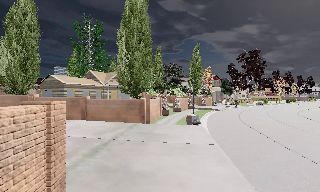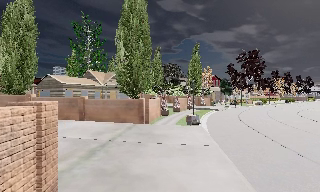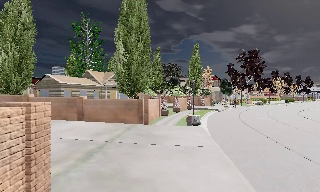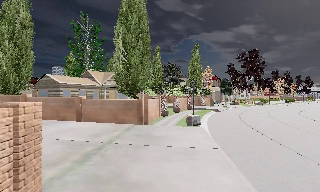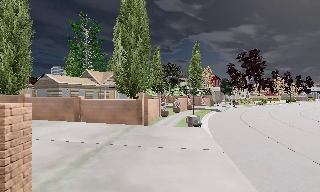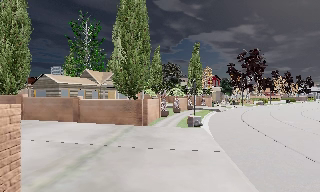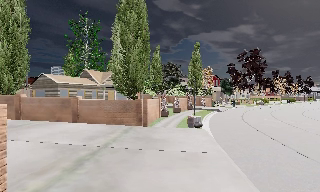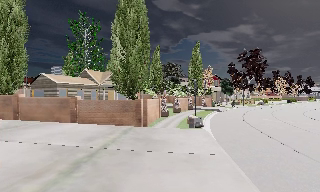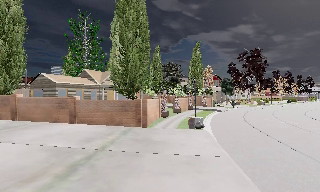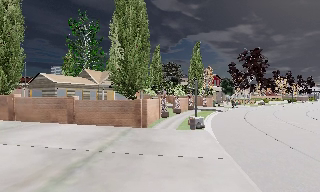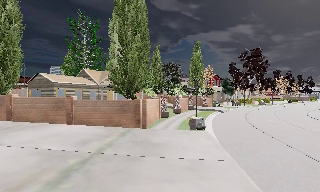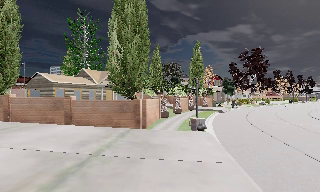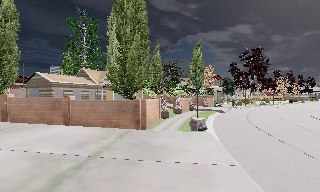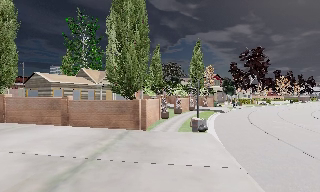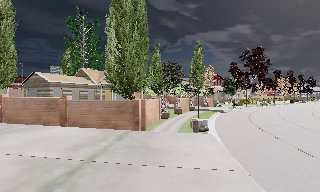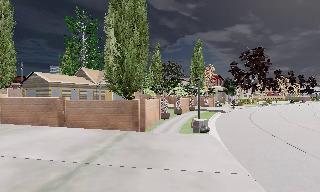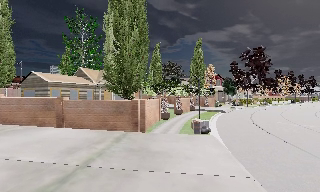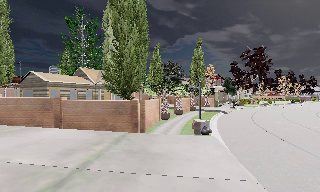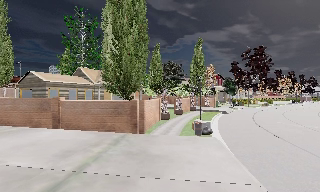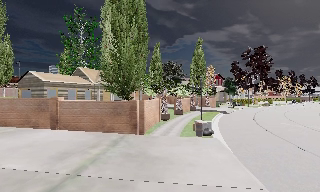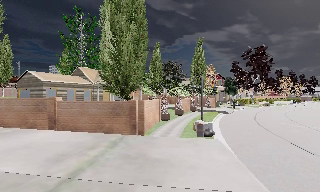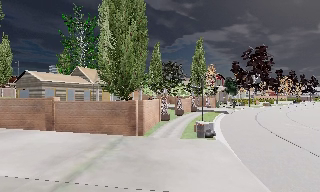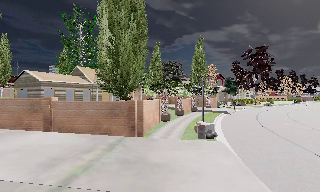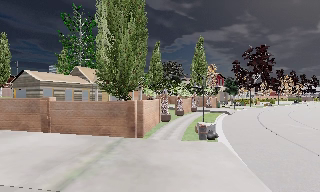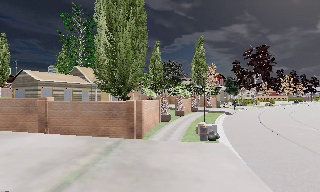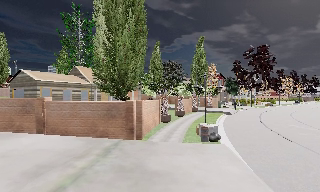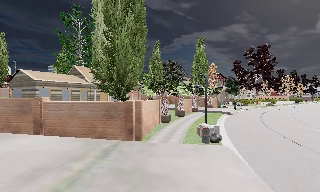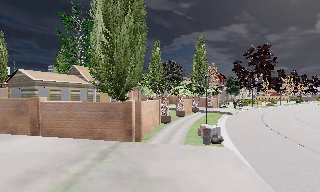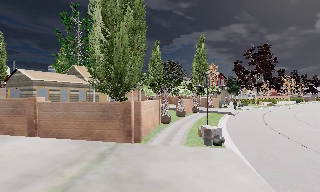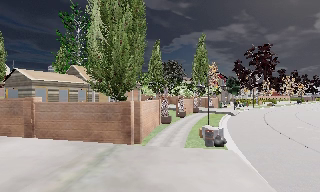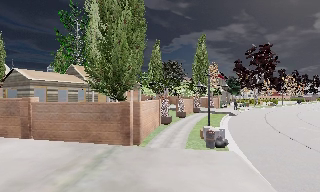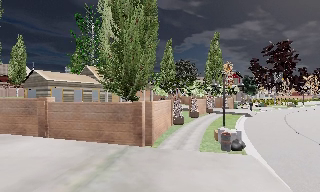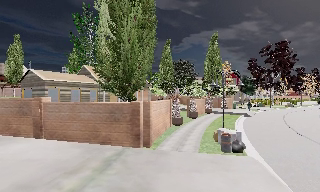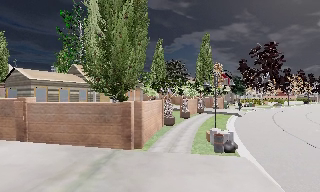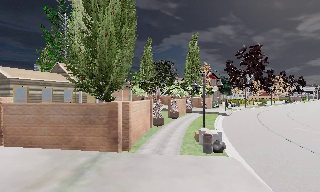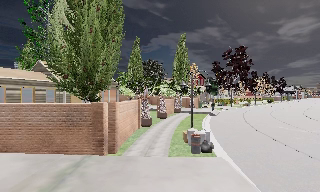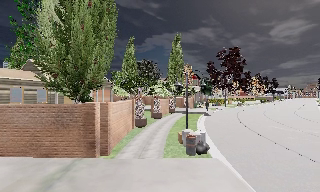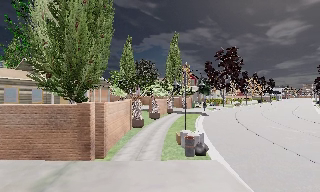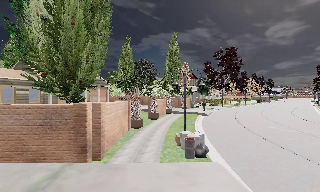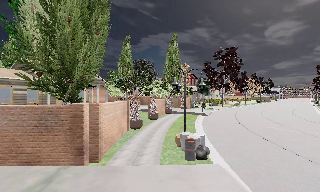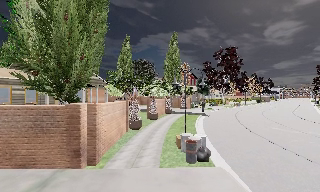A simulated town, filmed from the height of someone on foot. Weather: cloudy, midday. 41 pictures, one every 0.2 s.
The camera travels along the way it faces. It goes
forward.
0.0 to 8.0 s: The scene slides to the left, as the camera pans about 10 degrees to its right. It travels forward, about 8 m, so what stands in front looms larger.
The film runs forward here.
